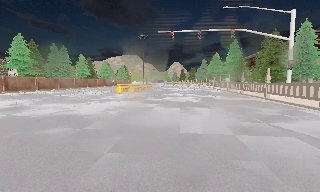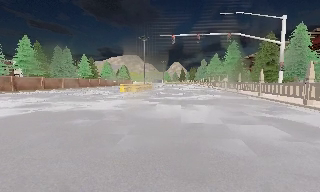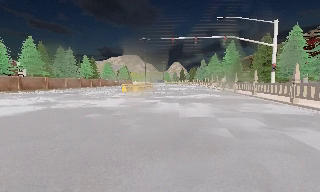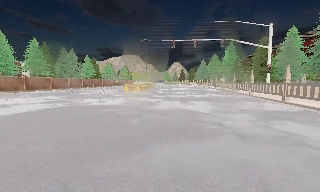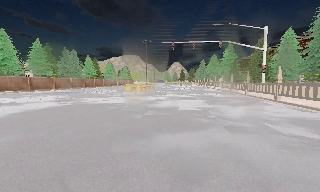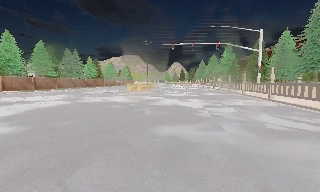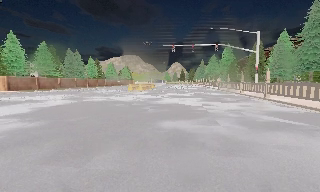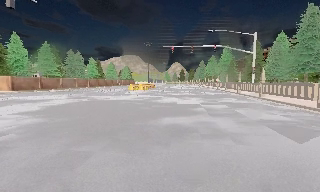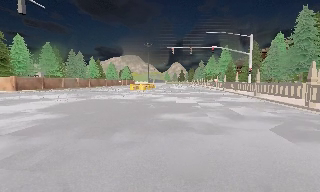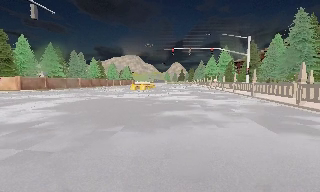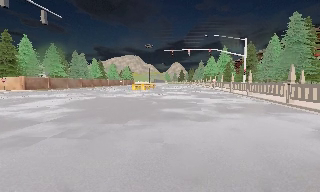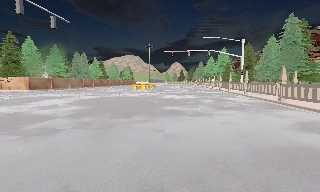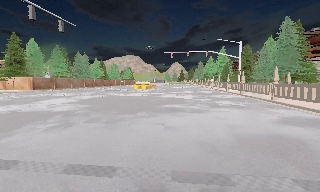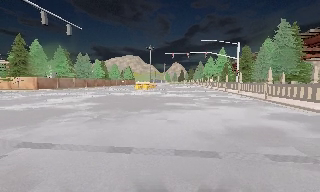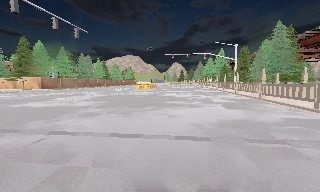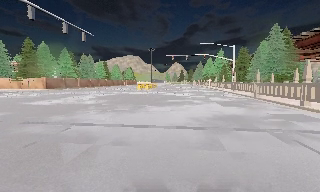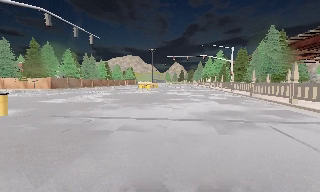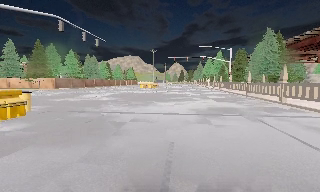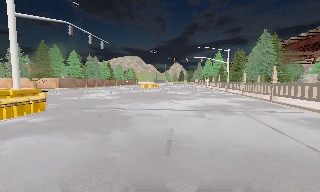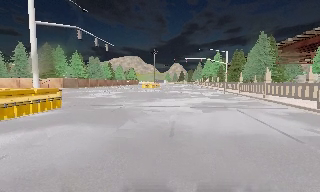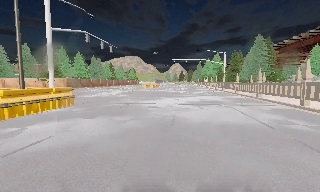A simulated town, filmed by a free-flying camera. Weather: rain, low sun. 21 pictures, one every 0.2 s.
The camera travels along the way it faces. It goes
backward.
0.0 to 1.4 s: The camera travels backward, about 7 m, so what stands in front gets smaller. It loses speed.
1.4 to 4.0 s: The camera travels backward, about 13 m, so what stands in front gets smaller.
The film runs backward here.
